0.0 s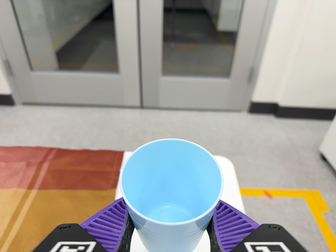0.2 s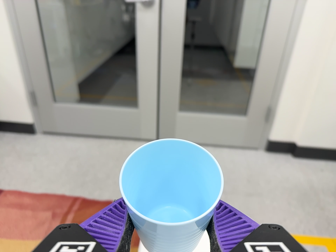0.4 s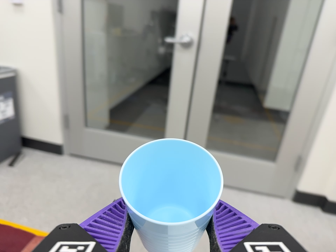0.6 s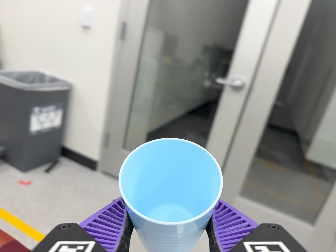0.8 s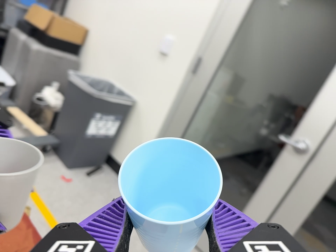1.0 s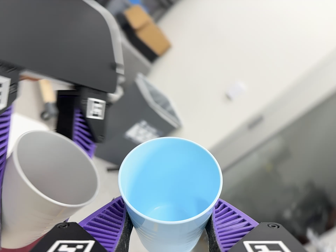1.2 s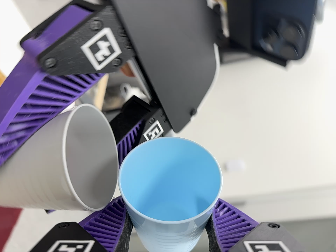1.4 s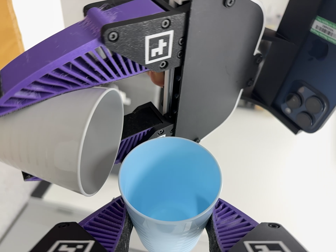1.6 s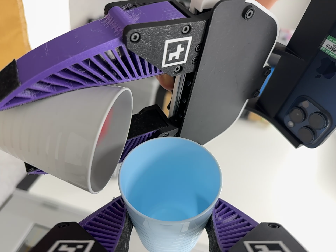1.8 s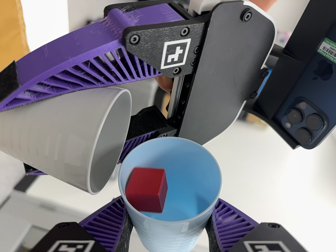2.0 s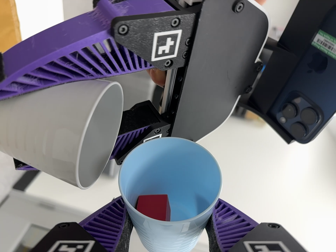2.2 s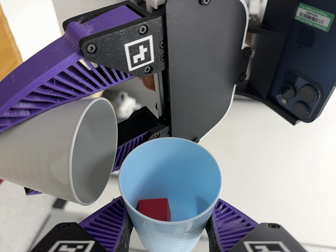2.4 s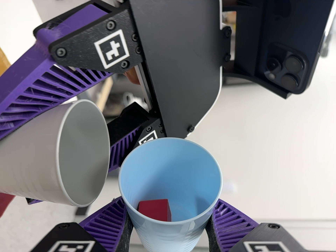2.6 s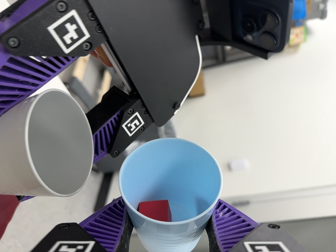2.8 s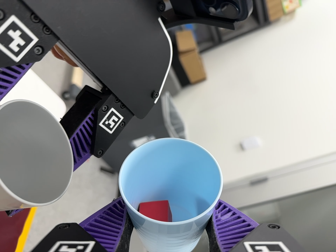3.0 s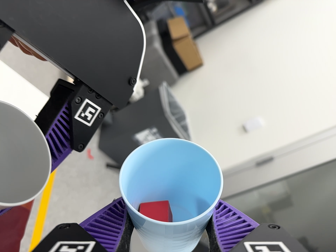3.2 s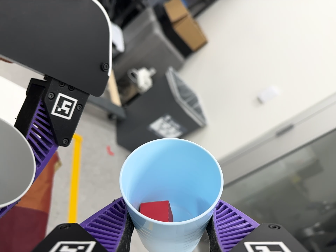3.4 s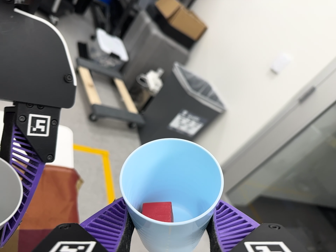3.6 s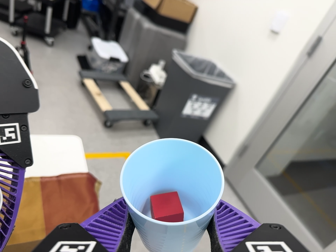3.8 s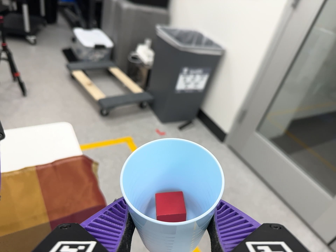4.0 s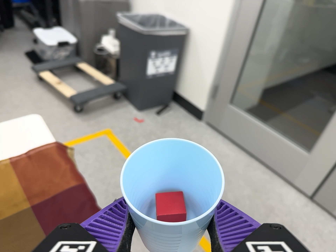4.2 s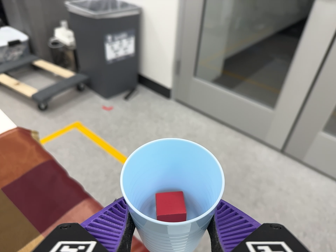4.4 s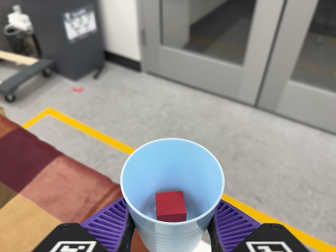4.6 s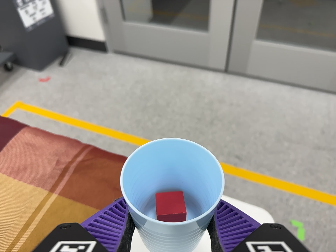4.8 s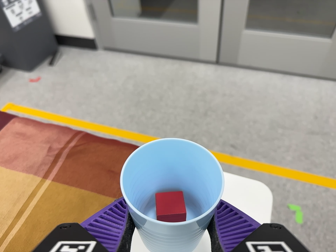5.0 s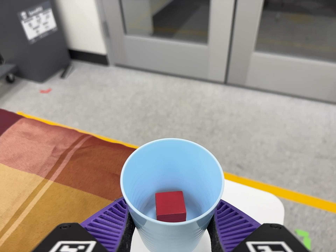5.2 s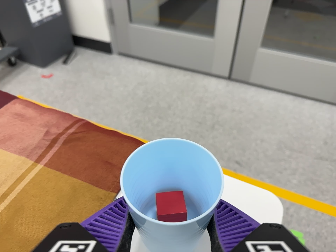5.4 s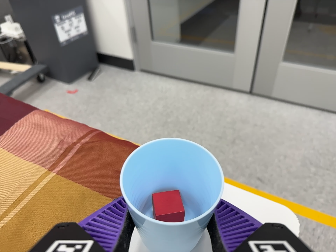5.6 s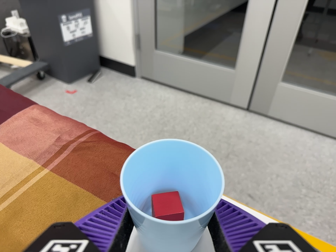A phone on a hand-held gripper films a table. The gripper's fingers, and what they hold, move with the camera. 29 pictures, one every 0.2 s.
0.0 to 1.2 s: The camera swings to its left by about 35 degrees, and the scene slides to the right. It travels to its left and toward the top of its view, about 32 cm, so close, fixed things drift to the right. Its aim tips toward the top of its view by about 40 degrees, and the scene shifts downward. It rolls about its line of sight by about 95 degrees, and the scene rotates clockwise.
1.2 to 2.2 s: The camera rolls about its line of sight by about 15 degrees, and the scene rotates clockwise.
2.2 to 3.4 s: The camera pans to its left by about 20 degrees. It travels to its right, about 18 cm. Its aim tips toward the bottom of its view by about 10 degrees, and the scene shifts upward. It rolls about its line of sight by about 55 degrees, and the scene rotates counterclockwise.
3.4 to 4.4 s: The camera travels toward the bottom of its view and to its right, about 26 cm, so close, fixed things drift upward. Its aim tips toward the bottom of its view by about 15 degrees, and the scene shifts upward. It rolls about its line of sight by about 50 degrees, and the scene rotates counterclockwise.
4.4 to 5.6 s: The camera travels toward the bottom of its view, about 12 cm, so close, fixed things drift upward.
The film runs backward here.
